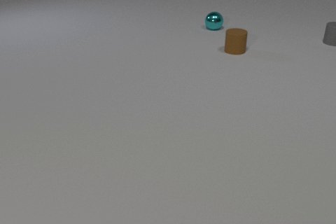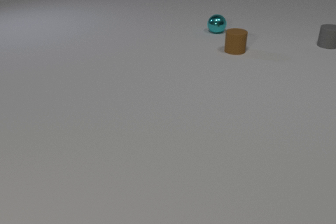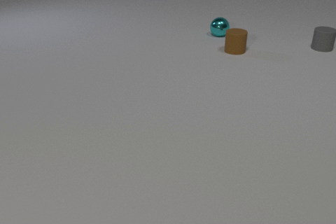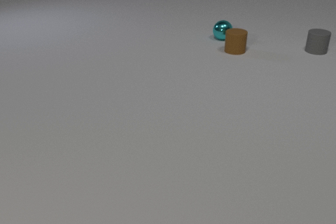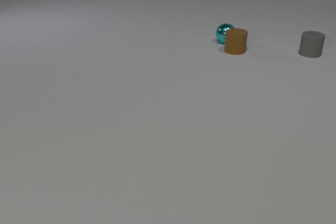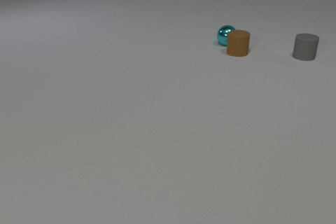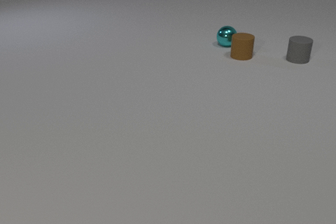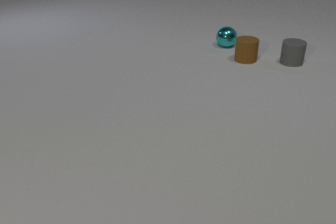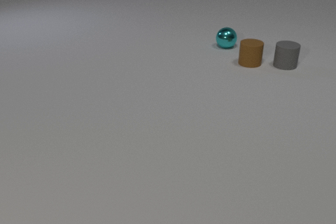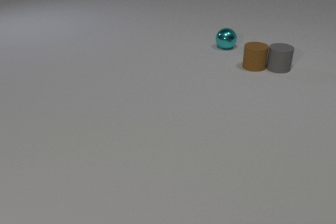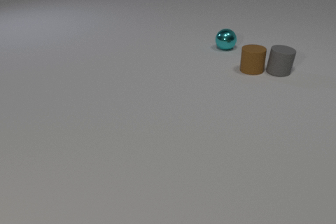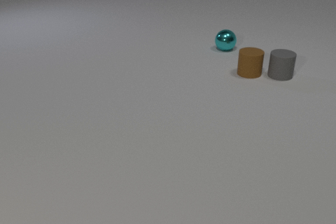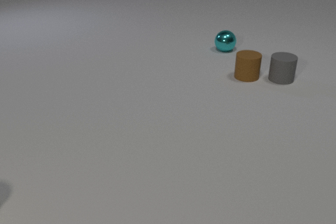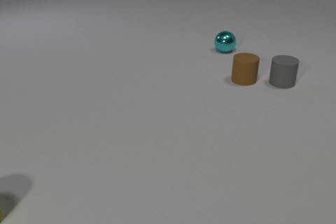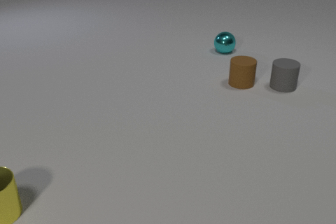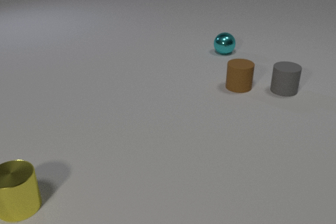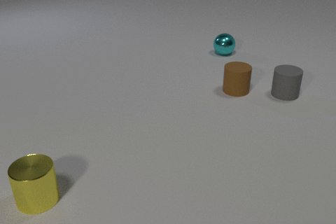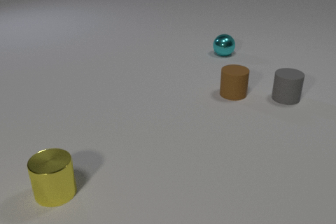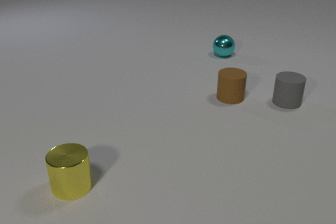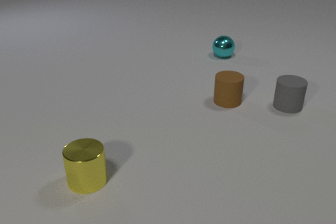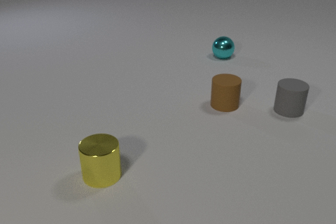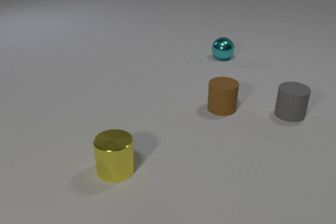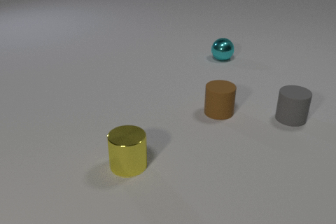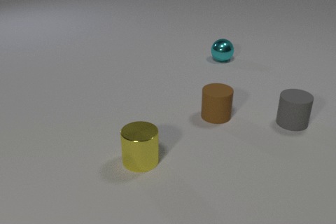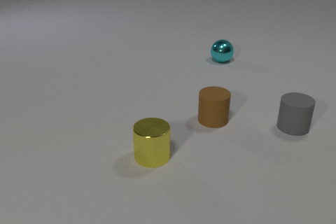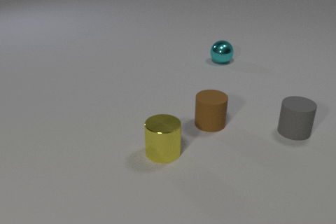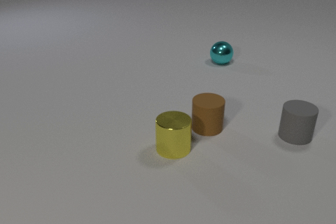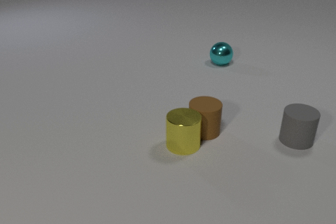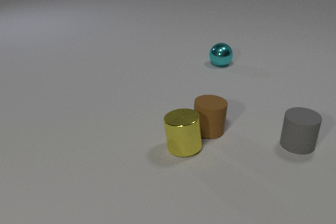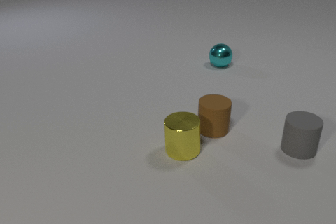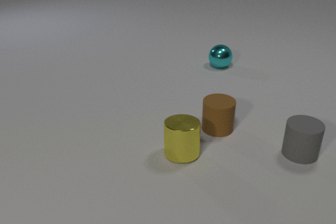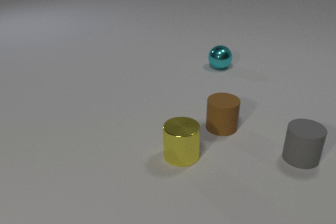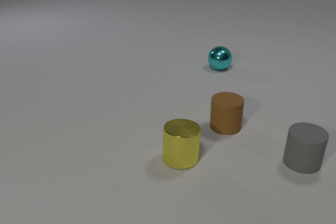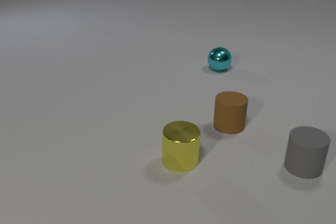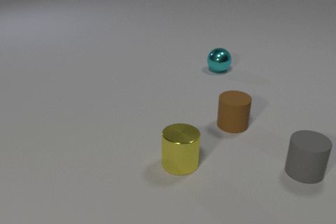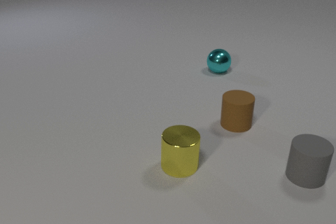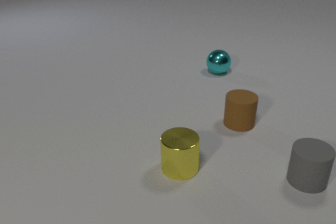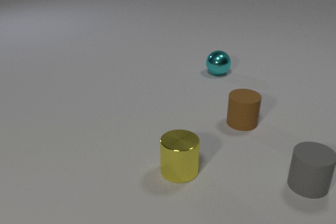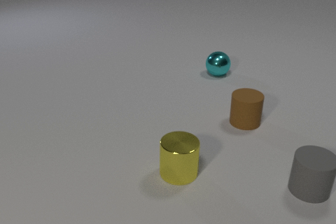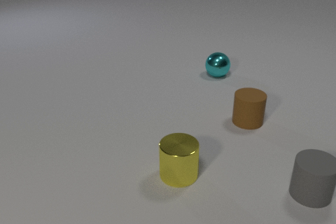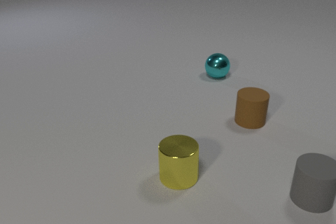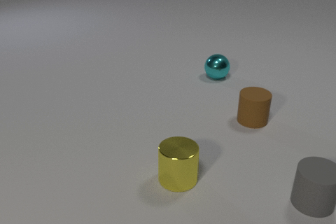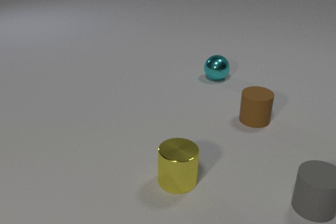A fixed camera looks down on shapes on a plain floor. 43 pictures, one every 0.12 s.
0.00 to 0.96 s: The cyan metal sphere rolls toward the camera. The brown rubber cylinder slides toward the camera and to the right. The gray rubber cylinder slides toward the camera and to the left. The cyan metal sphere and the brown rubber cylinder collide.
0.96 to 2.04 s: The cyan metal sphere rolls toward the camera. The brown rubber cylinder slides toward the camera. The gray rubber cylinder slides toward the camera. The yellow metal cylinder comes in at the left edge, slides to the right. The brown rubber cylinder and the gray rubber cylinder collide.
2.04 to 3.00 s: The cyan metal sphere rolls toward the camera. The brown rubber cylinder slides toward the camera. The gray rubber cylinder slides toward the camera. The yellow metal cylinder slides to the right and away from the camera.
3.00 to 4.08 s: The cyan metal sphere rolls toward the camera. The brown rubber cylinder slides to the right. The gray rubber cylinder slides toward the camera. The yellow metal cylinder slides toward the camera and to the right. The brown rubber cylinder and the yellow metal cylinder collide.
4.08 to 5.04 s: The cyan metal sphere rolls toward the camera. The brown rubber cylinder slides to the right and away from the camera. The gray rubber cylinder slides toward the camera. The yellow metal cylinder slides toward the camera.
Are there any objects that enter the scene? yes.
How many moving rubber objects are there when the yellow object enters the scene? 2.
What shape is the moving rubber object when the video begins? cylinder.
